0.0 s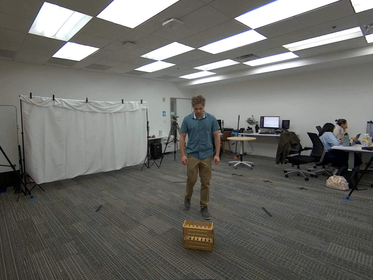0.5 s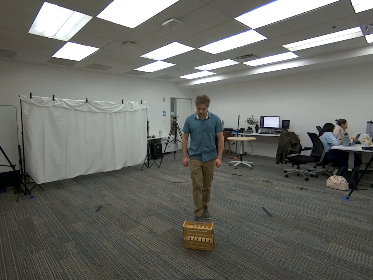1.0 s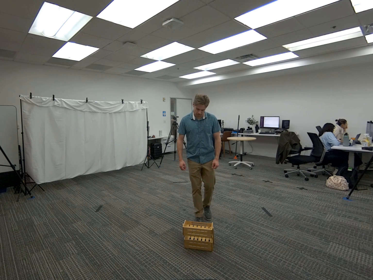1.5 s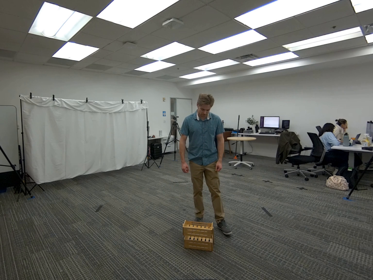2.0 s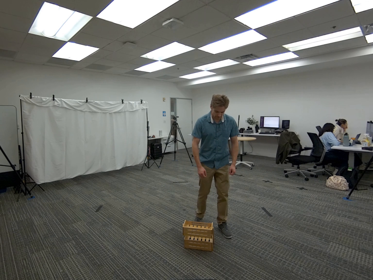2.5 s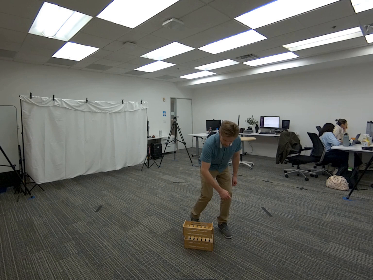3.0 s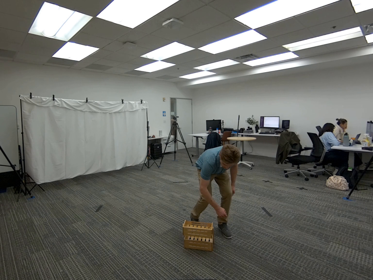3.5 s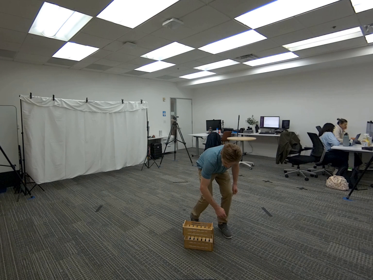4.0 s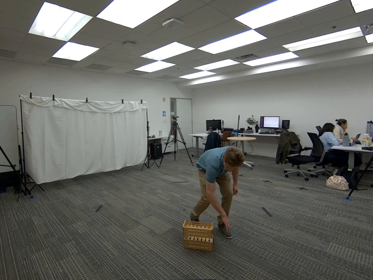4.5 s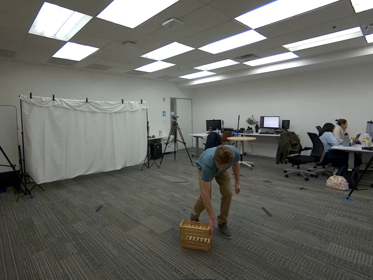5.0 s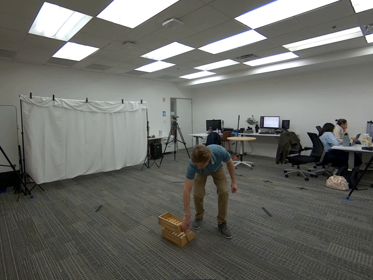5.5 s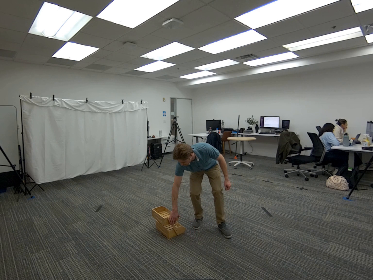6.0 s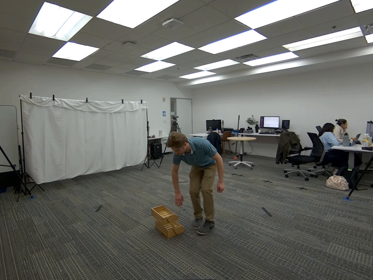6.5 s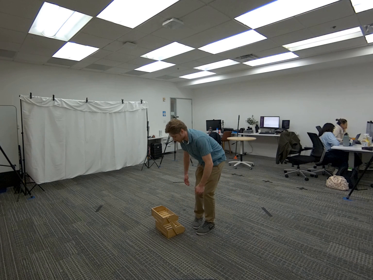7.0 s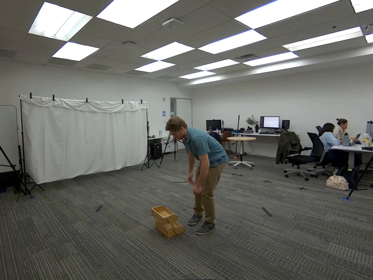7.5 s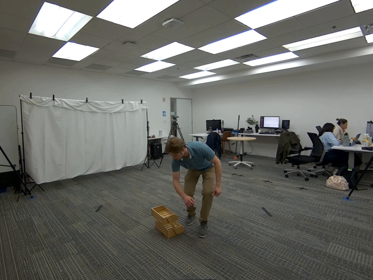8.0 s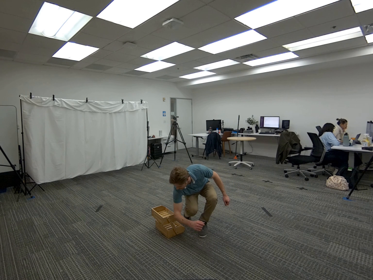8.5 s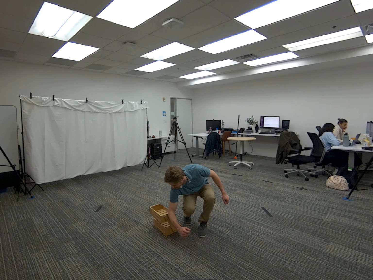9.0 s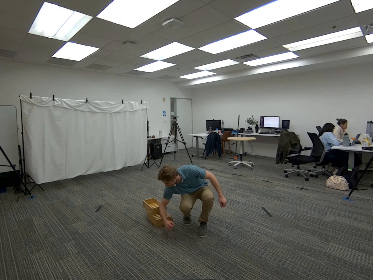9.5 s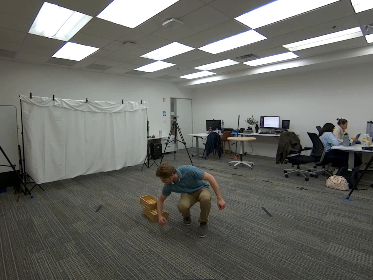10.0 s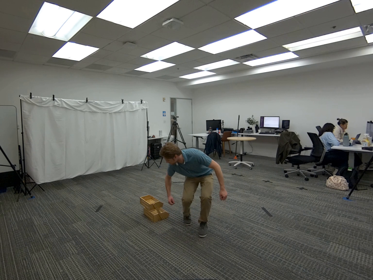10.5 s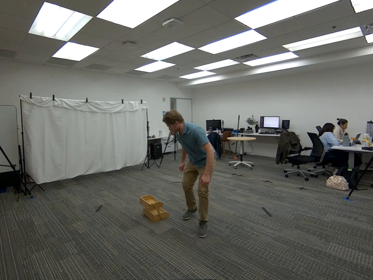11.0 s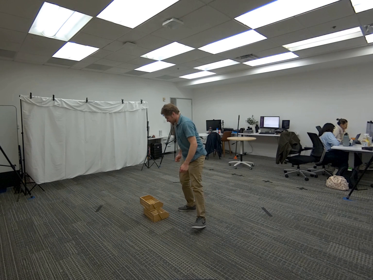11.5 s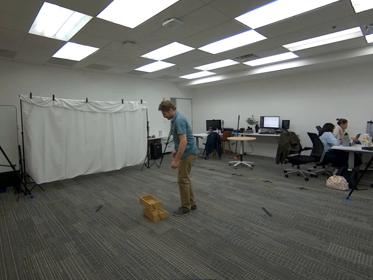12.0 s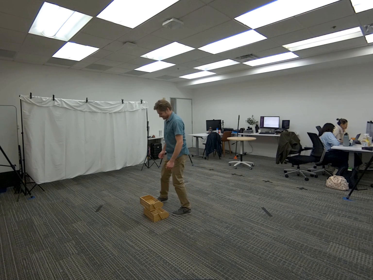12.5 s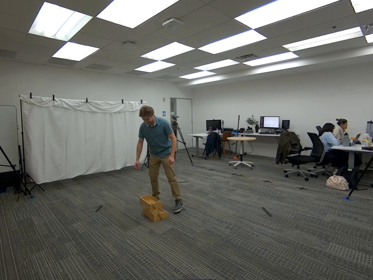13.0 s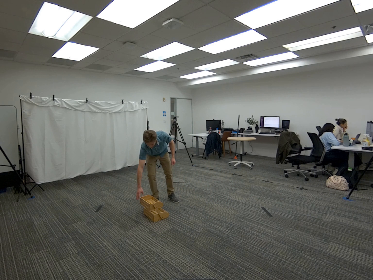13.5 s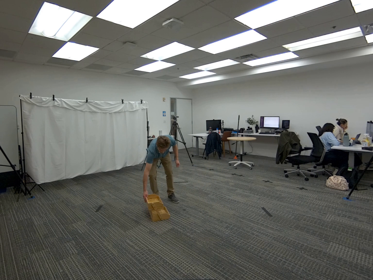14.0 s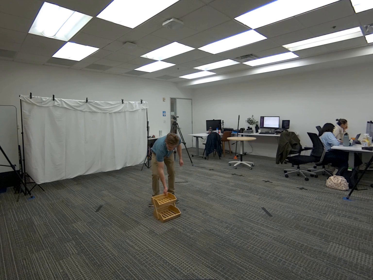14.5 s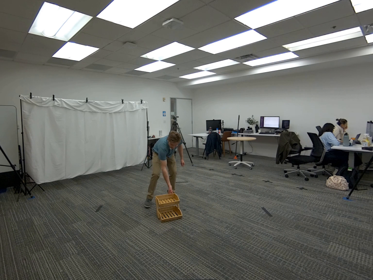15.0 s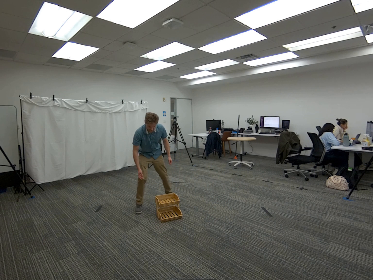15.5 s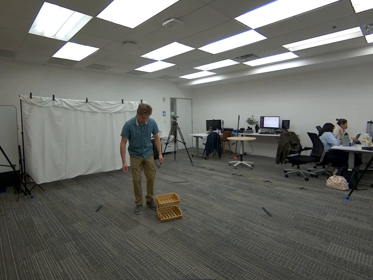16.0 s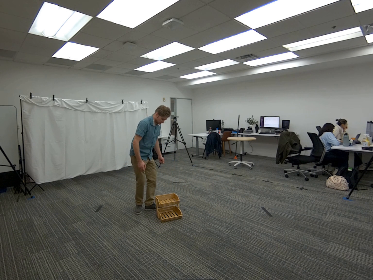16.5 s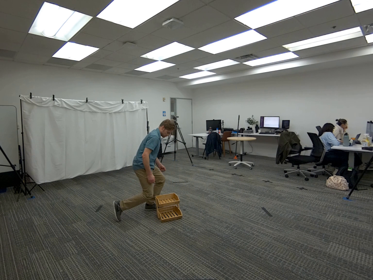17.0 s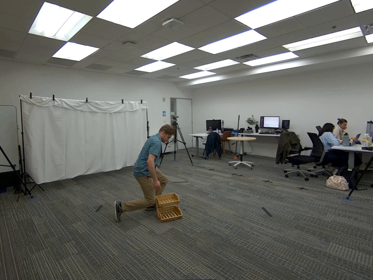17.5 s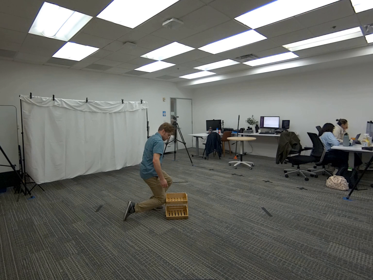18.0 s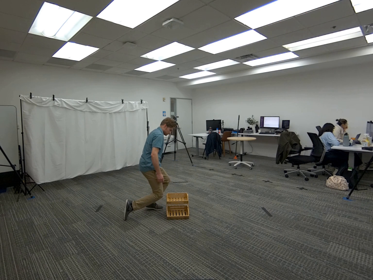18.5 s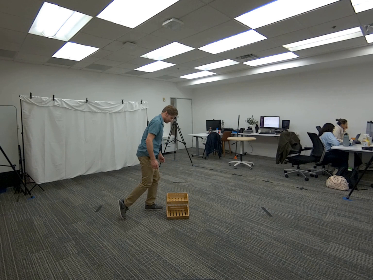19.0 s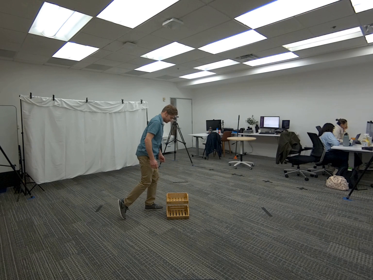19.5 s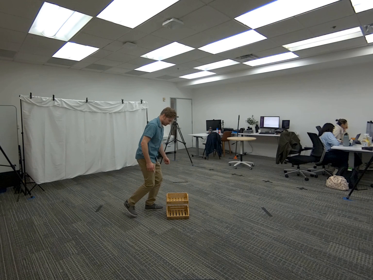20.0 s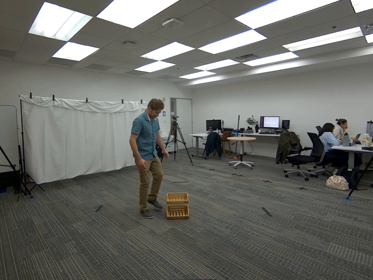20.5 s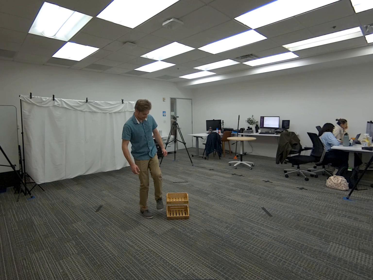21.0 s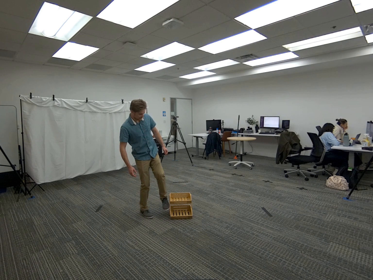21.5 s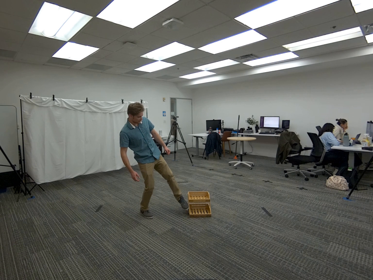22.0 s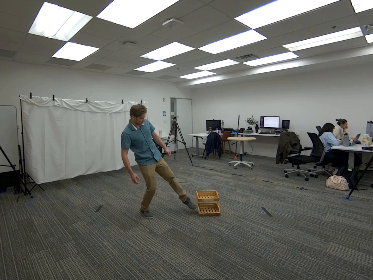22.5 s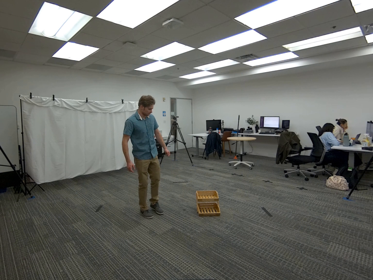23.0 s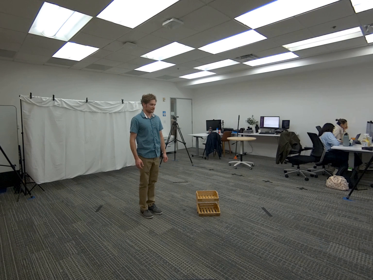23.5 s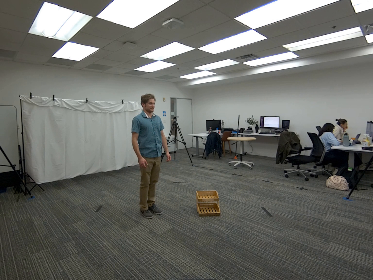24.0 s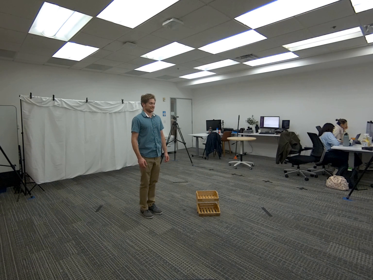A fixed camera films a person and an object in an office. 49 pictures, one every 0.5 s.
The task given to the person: Walk over to the wooden crate on the ground and slide the wooden crate across the ground.
